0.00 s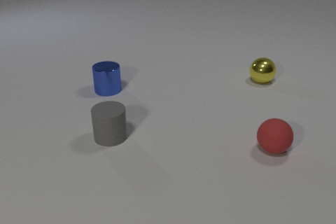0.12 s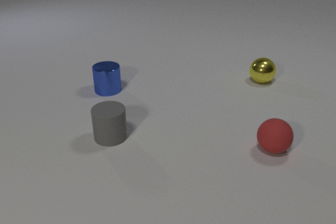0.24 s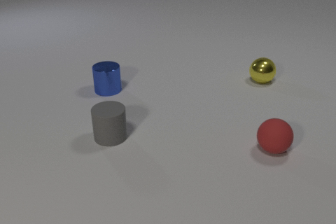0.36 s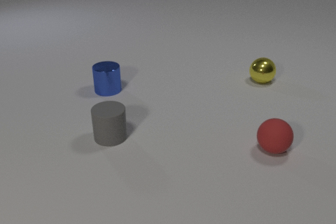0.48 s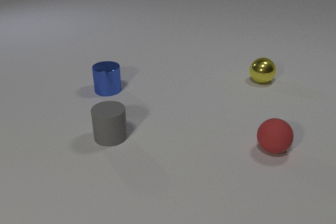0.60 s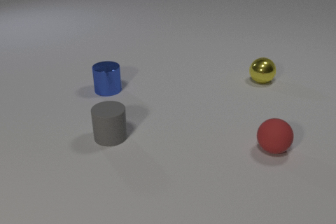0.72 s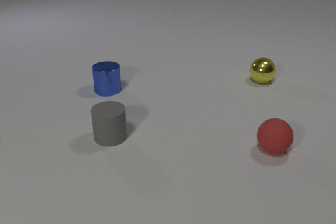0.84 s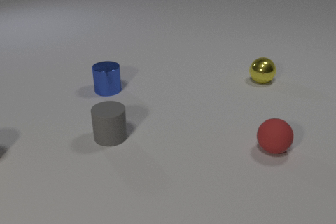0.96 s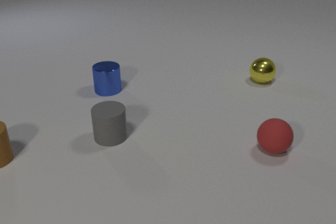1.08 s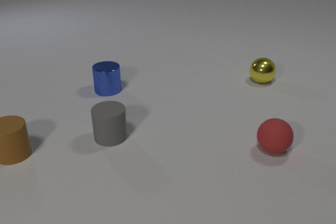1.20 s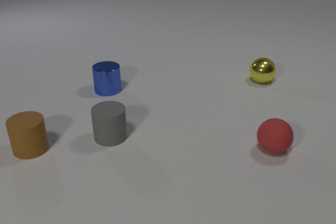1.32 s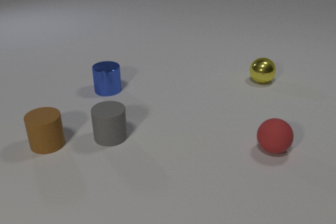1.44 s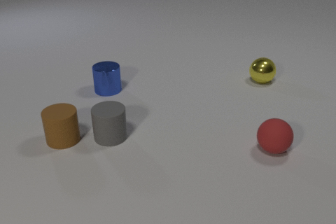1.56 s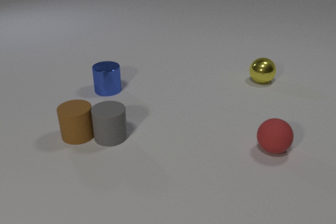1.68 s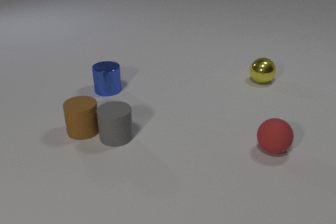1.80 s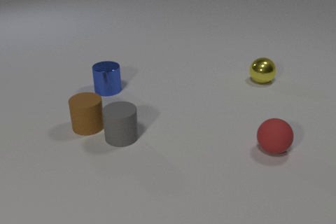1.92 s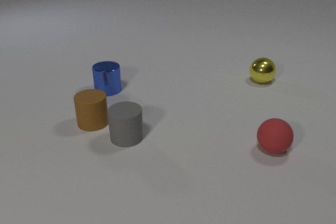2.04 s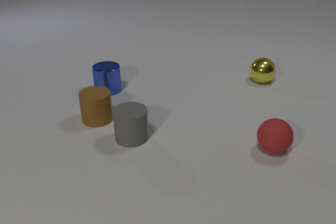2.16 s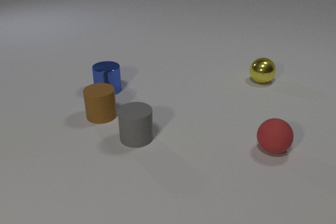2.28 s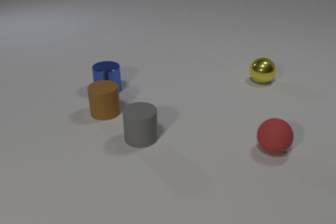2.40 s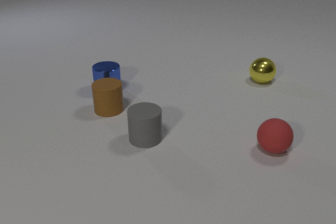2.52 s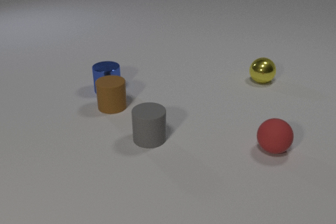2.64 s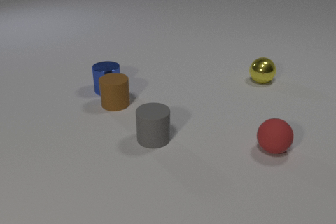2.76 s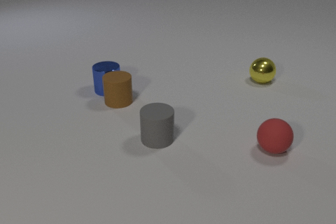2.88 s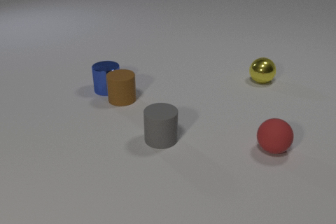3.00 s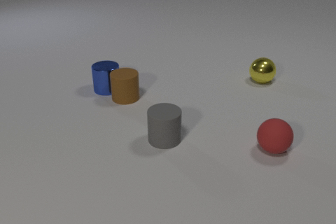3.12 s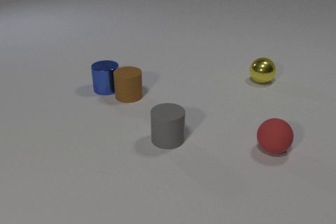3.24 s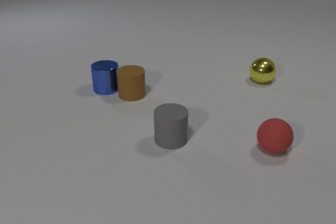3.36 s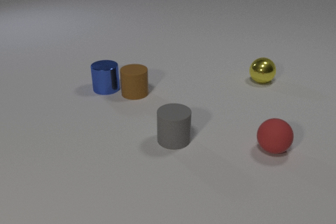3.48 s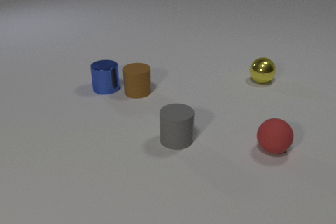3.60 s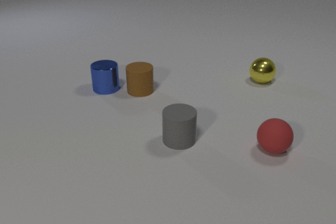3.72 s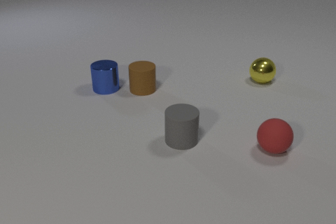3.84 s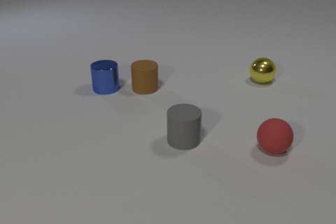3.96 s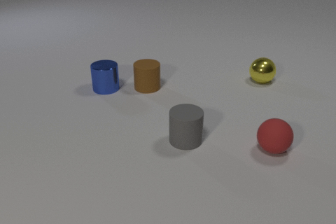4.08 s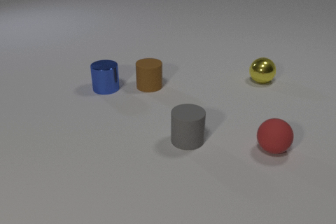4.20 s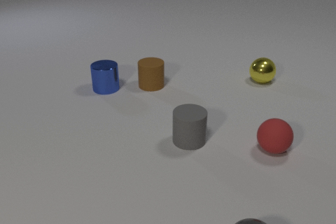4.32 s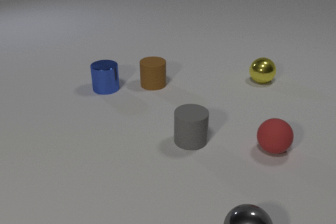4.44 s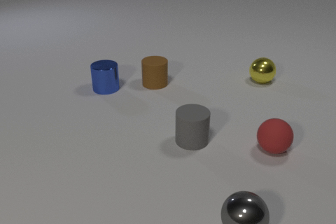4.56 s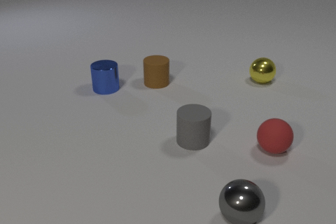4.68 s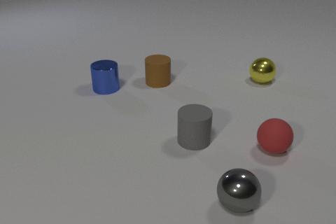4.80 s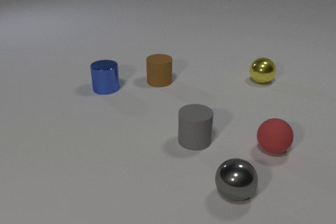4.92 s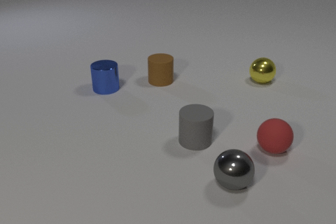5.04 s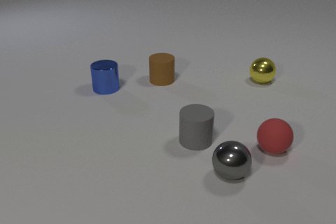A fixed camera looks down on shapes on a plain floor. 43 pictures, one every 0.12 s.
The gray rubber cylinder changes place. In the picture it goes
to the right.
0.00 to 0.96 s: The brown rubber cylinder comes in at the left edge, slides to the right.
0.96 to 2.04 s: The brown rubber cylinder slides to the right and away from the camera. The gray rubber cylinder slides to the right. The brown rubber cylinder and the gray rubber cylinder collide.
2.04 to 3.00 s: The brown rubber cylinder slides away from the camera and to the right. The gray rubber cylinder slides to the right. The brown rubber cylinder and the blue metal cylinder collide.
3.00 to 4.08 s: The brown rubber cylinder slides to the right and away from the camera. The gray rubber cylinder slides to the right.
4.08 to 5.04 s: The brown rubber cylinder slides away from the camera and to the right. The gray rubber cylinder slides to the right. The gray metal sphere comes in at the bottom edge, rolls away from the camera.
What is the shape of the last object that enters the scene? sphere.
Are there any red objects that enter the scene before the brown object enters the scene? no.
How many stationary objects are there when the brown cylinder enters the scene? 4.
